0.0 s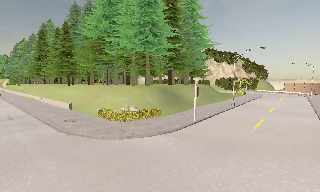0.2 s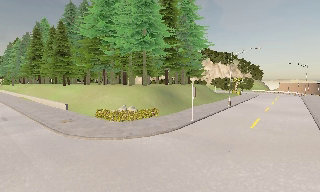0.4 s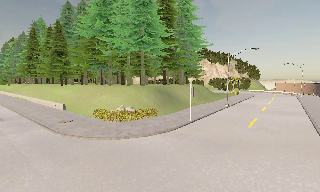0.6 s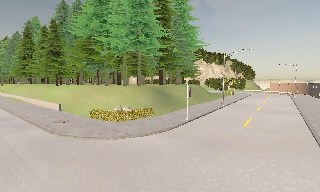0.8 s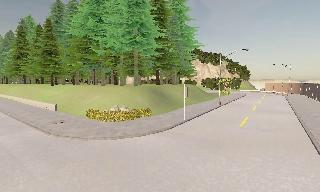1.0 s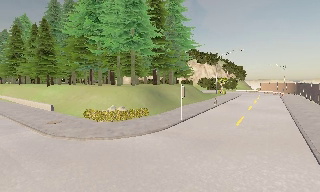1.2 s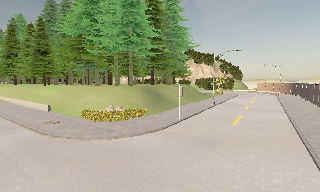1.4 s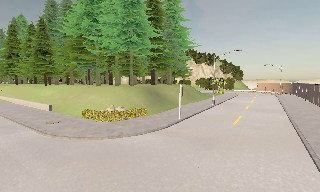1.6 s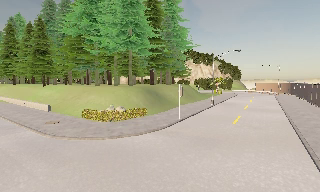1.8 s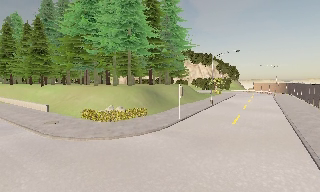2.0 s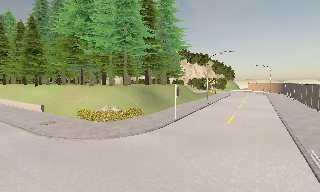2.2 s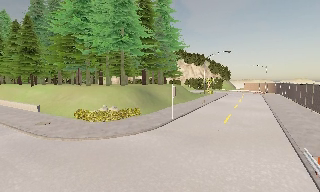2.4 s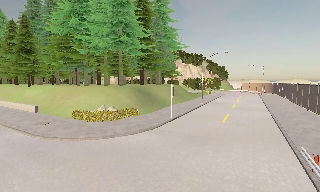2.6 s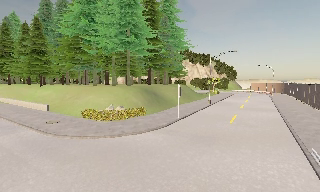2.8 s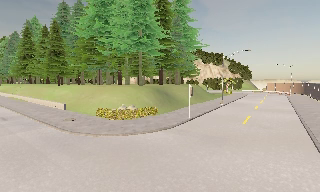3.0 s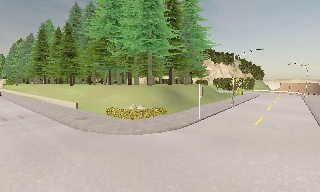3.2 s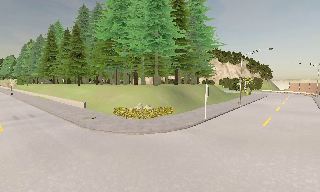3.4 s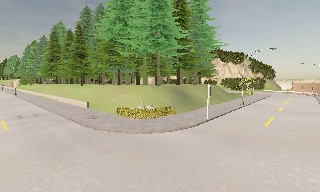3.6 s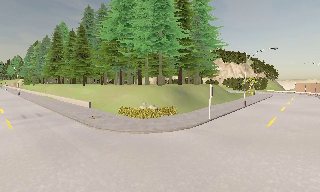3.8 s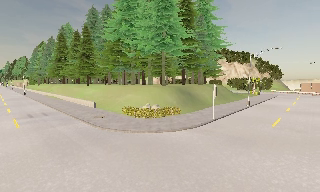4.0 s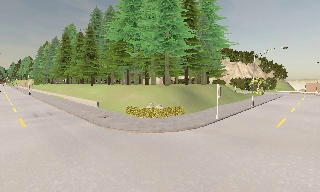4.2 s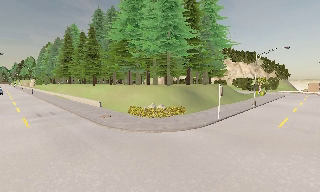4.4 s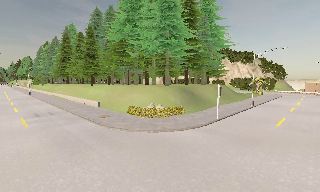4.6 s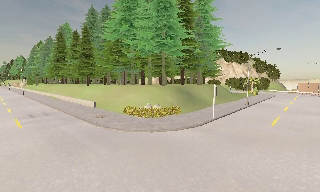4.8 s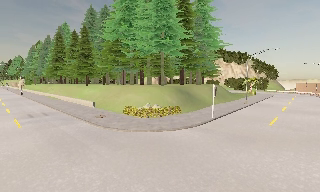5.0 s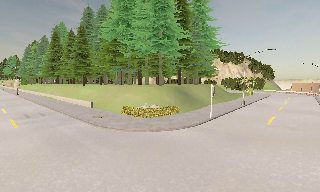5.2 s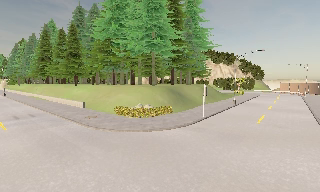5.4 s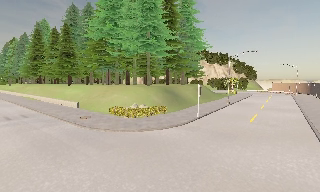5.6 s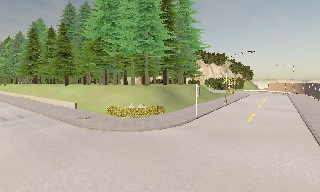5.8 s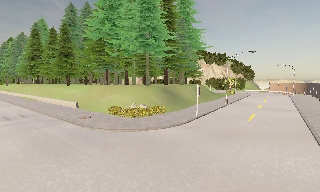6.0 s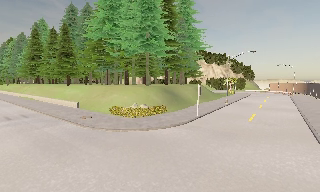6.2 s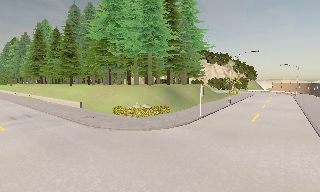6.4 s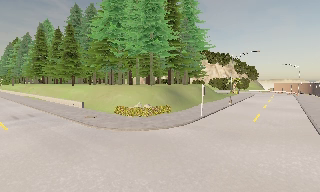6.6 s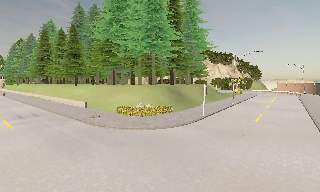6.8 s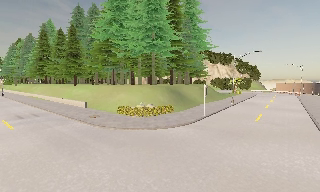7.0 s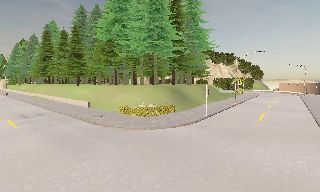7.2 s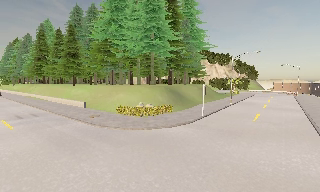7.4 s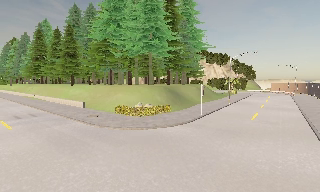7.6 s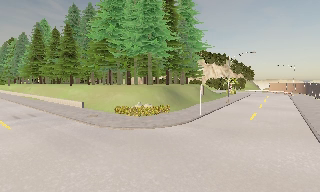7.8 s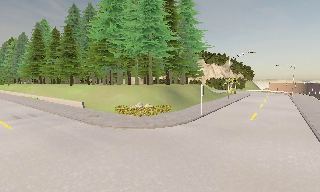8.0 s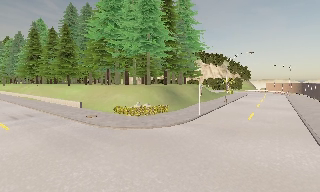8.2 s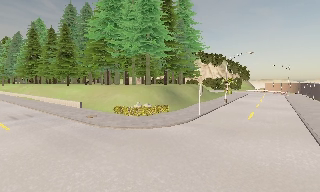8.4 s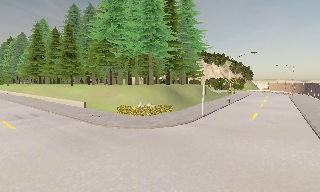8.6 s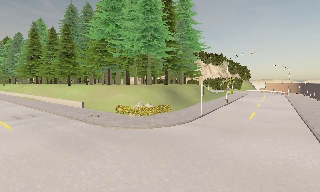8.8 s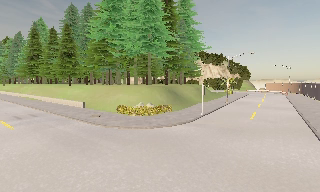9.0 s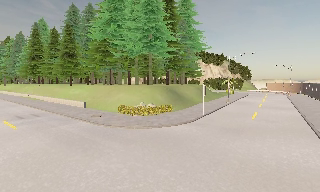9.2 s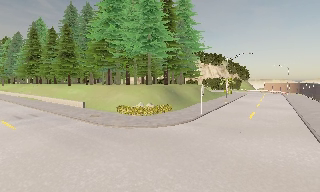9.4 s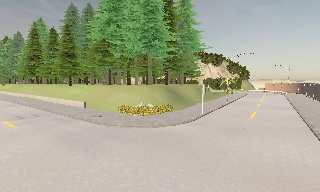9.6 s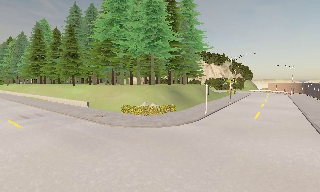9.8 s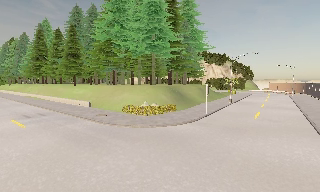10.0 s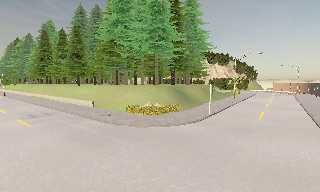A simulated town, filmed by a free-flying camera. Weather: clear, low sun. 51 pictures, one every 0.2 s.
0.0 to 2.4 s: The camera pans to its right, which is clockwise from overhead, by about 10 degrees. It travels to its left and backward, about 1 m.
2.4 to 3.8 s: The scene slides to the right, as the camera pans about 15 degrees to its left. It travels backward, about 0.5 m, so what stands in front gets smaller.
3.8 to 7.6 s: The camera travels to its left and backward, about 1.5 m.
7.6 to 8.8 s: The camera travels to its left, about 0.5 m, so close, fixed things drift to the right.
8.8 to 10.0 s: The camera shifts only a little, or ends up much as it began.
The film runs backward here.
